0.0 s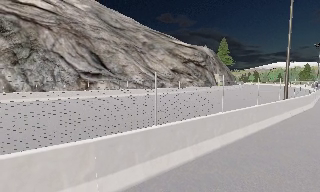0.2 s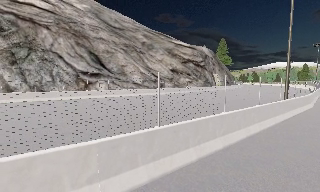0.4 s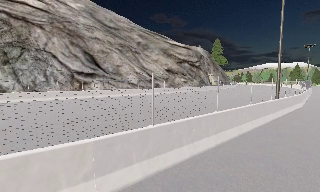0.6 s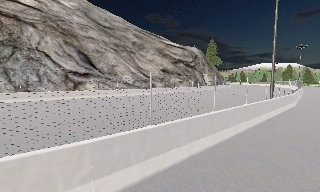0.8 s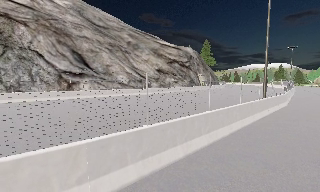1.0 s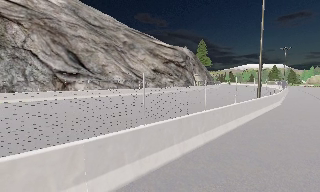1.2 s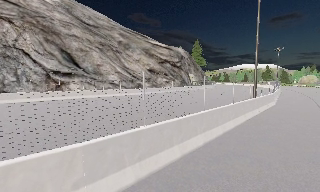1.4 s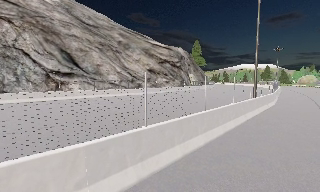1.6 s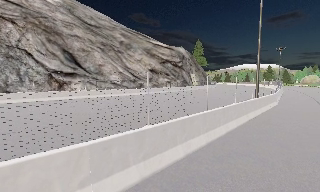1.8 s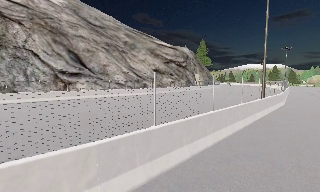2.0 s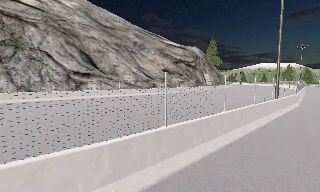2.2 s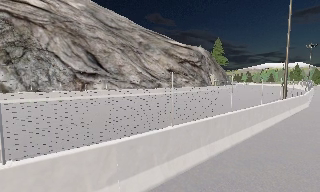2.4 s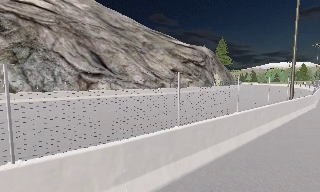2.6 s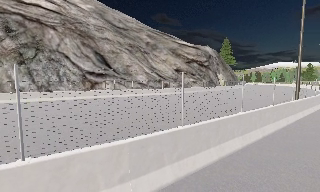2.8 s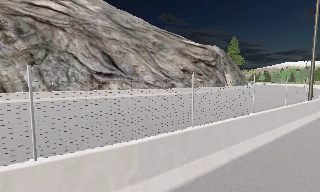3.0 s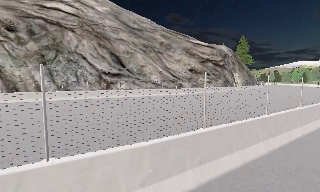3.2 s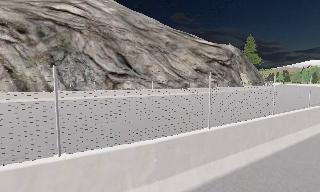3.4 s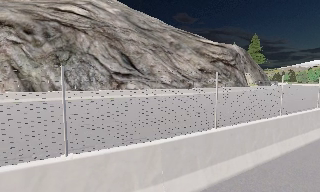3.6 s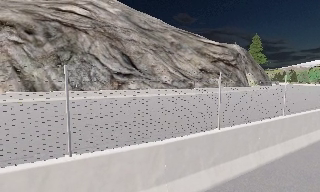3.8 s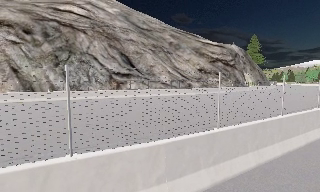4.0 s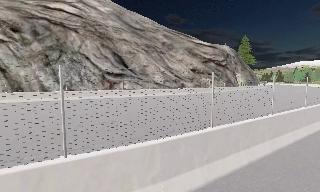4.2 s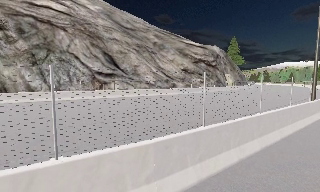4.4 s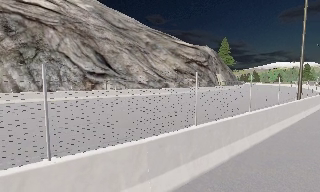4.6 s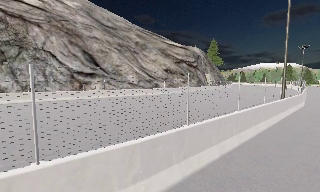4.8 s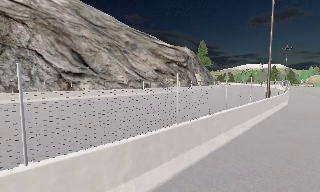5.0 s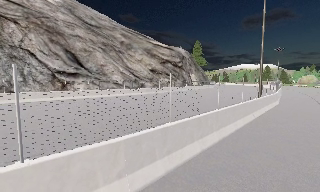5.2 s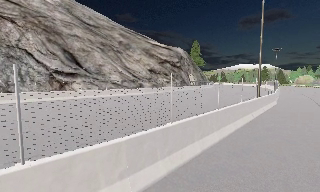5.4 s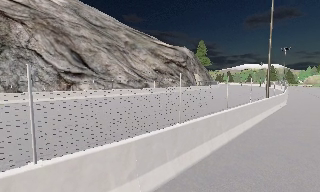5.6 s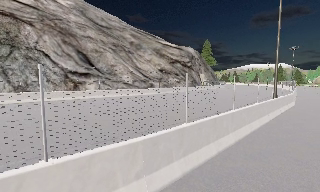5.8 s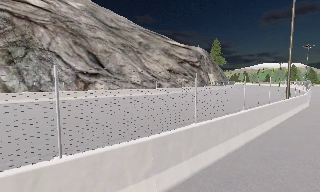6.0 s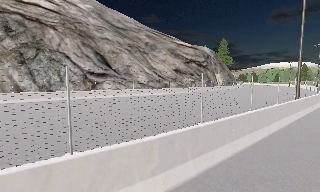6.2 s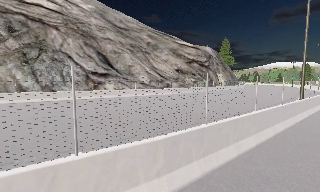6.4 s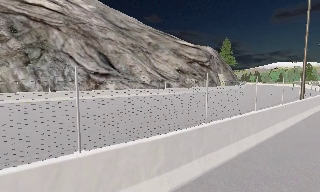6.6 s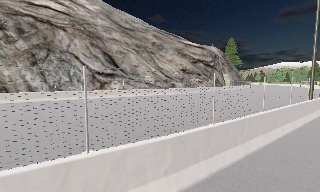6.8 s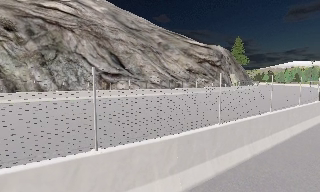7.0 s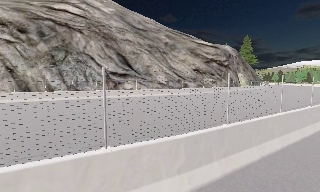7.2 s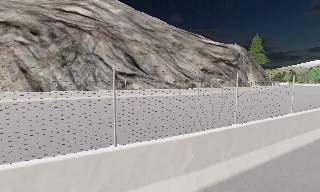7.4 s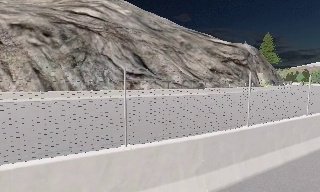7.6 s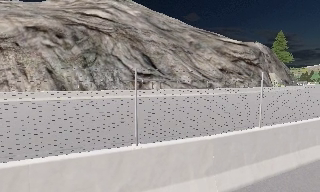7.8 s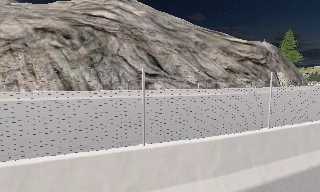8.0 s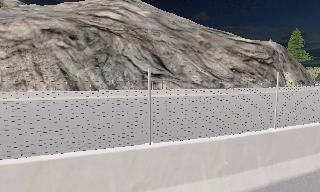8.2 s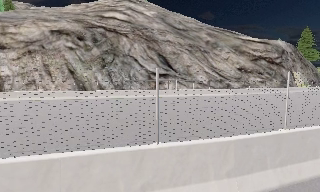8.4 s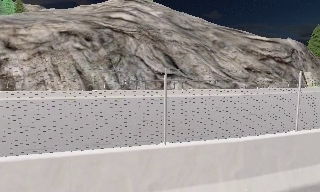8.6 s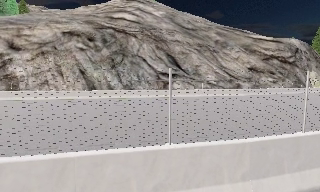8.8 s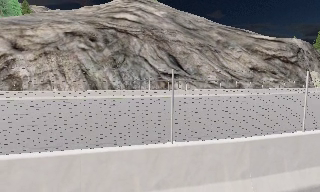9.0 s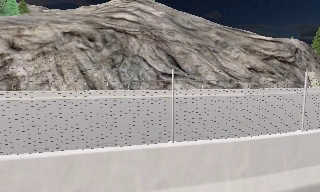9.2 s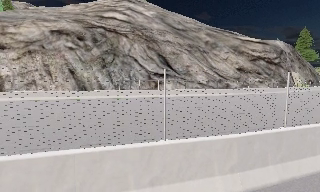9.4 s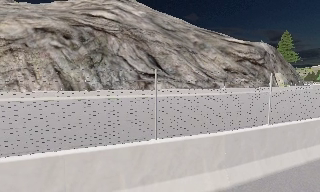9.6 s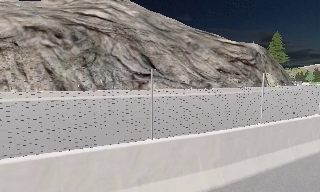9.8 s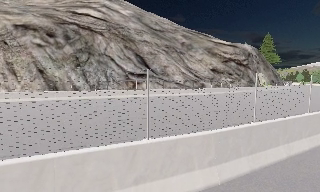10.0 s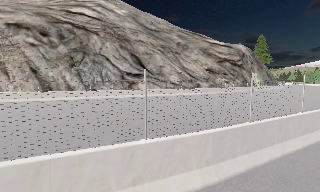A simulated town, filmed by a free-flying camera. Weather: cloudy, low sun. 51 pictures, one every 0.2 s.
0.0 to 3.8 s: The camera travels to its left, about 1 m, so close, fixed things drift to the right.
3.8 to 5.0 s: The camera pans to its right, which is clockwise from overhead, by about 15 degrees.
5.0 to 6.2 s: The camera shifts only a little, or ends up much as it began.
6.2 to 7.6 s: The camera pans to its left, which is counterclockwise from overhead, by about 15 degrees.
7.6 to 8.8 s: The camera shifts only a little, or ends up much as it began.
8.8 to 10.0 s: The camera pans to its right, which is clockwise from overhead, by about 15 degrees.
The film runs backward here.
